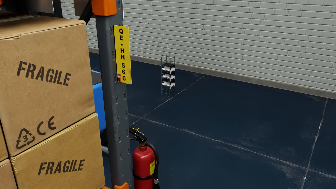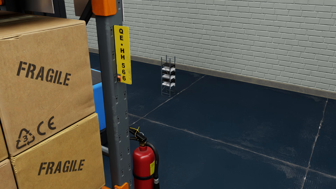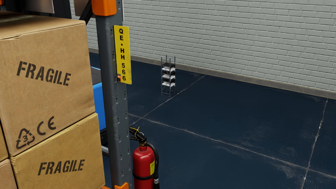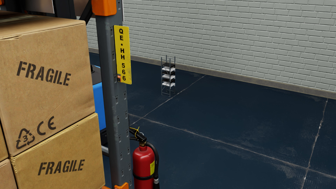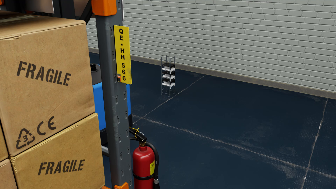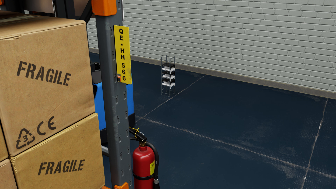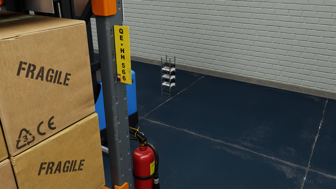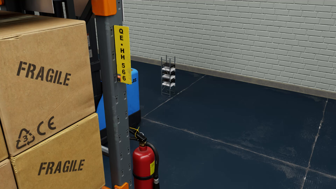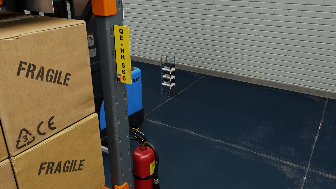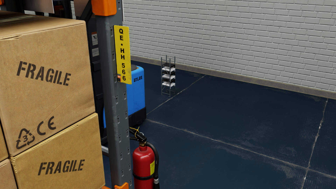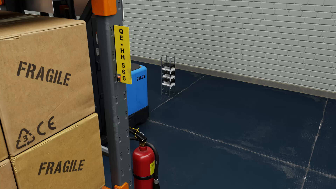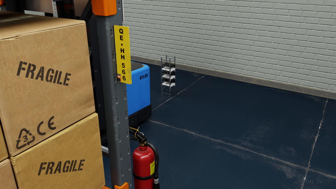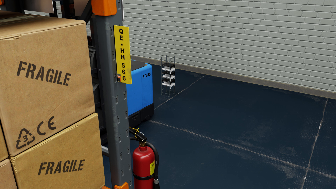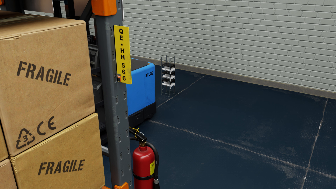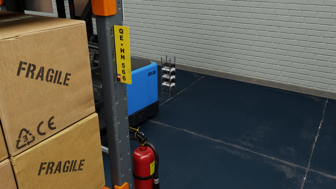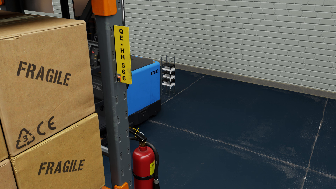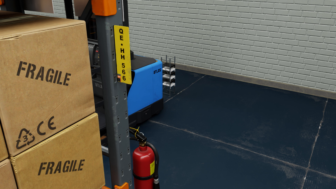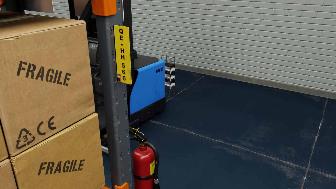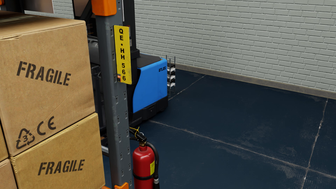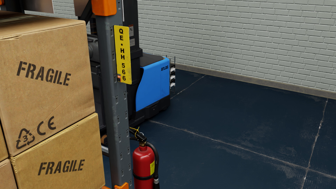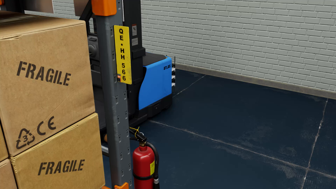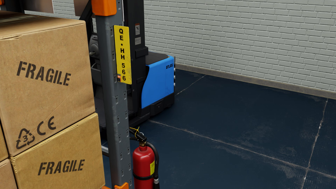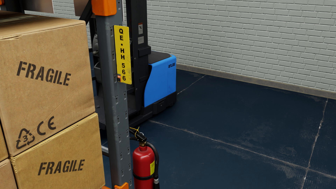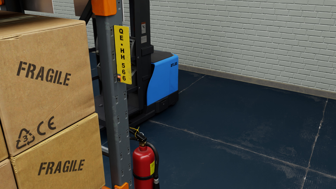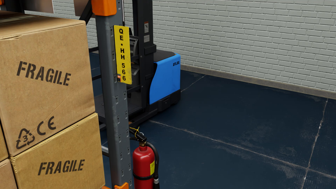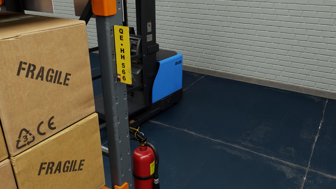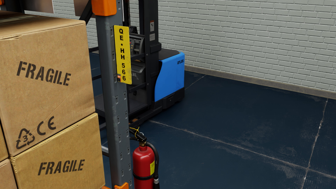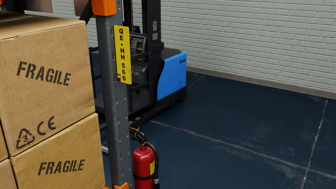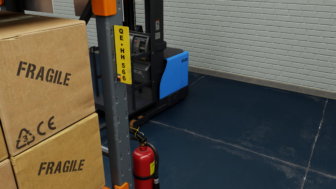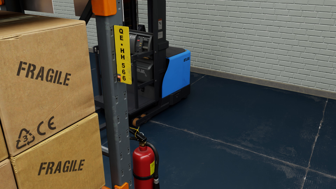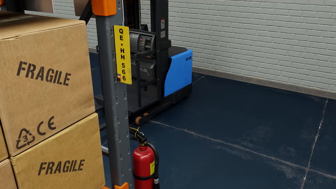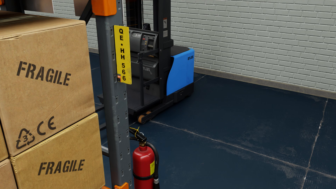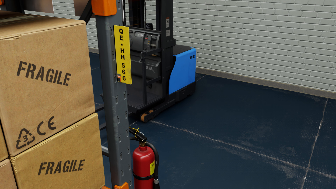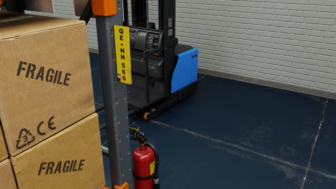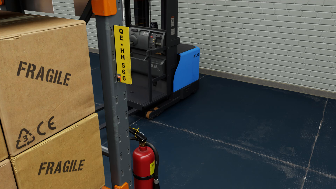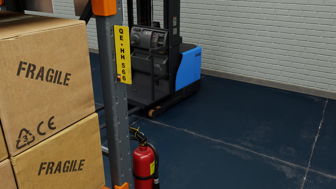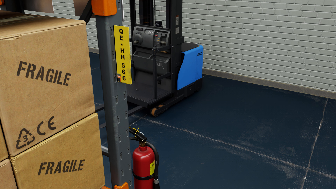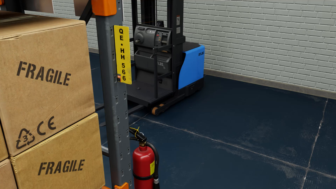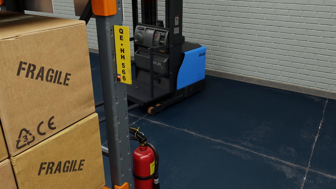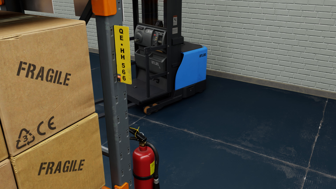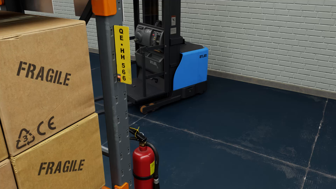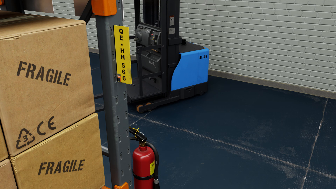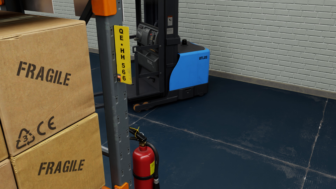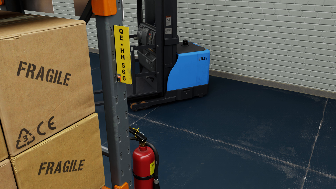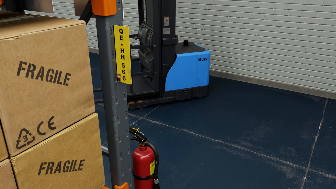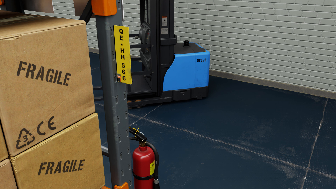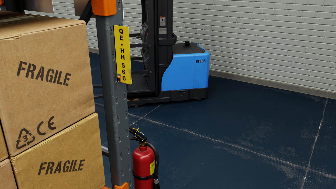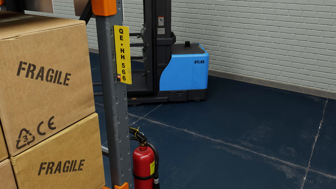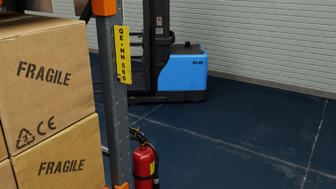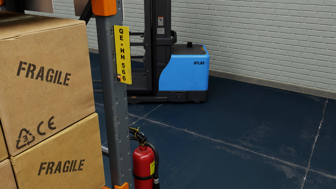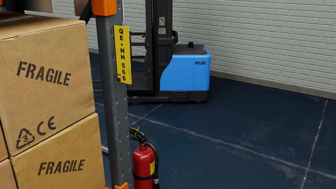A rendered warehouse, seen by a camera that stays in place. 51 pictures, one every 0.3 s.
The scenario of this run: A forklift runs into an object in its way.
